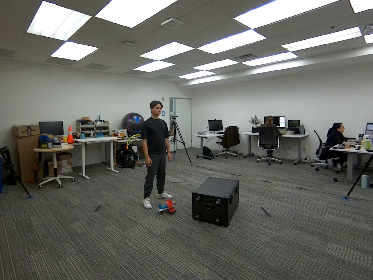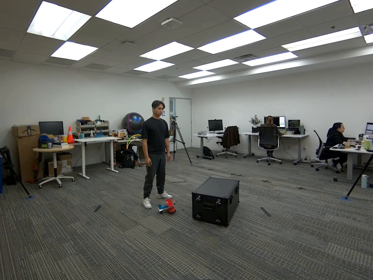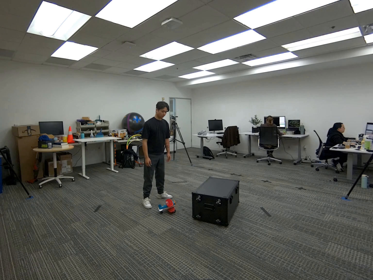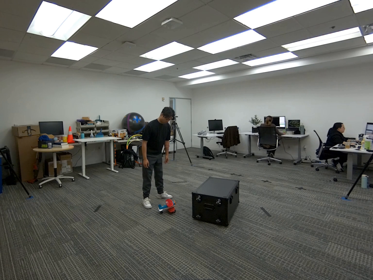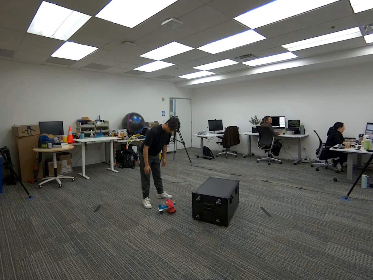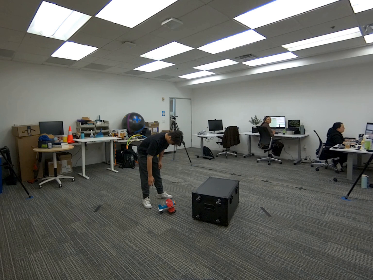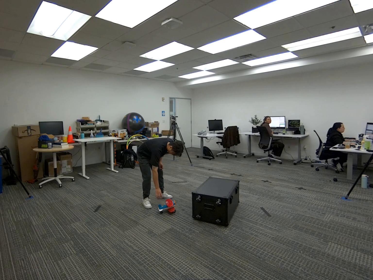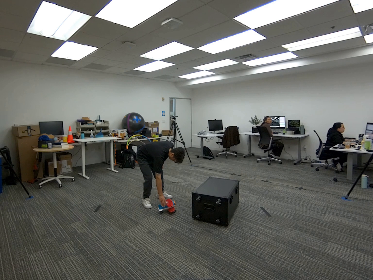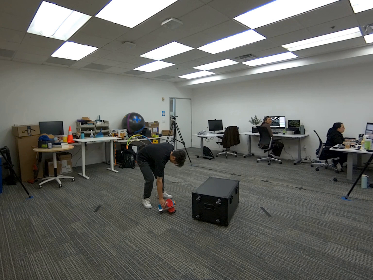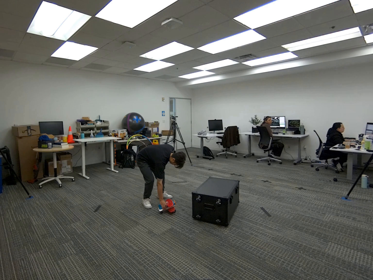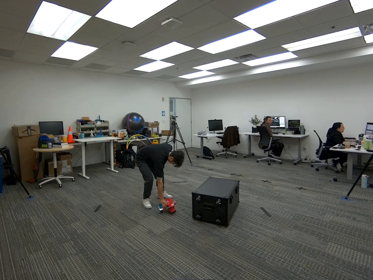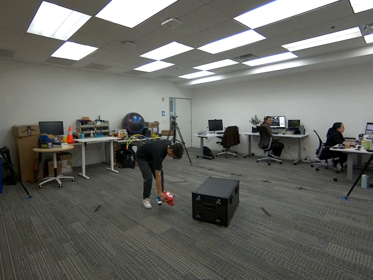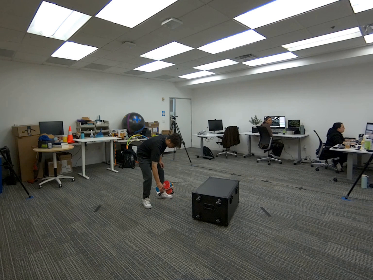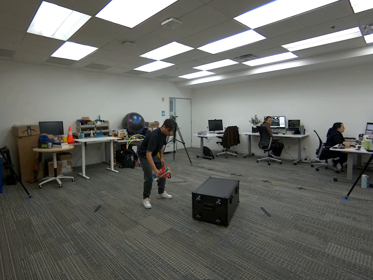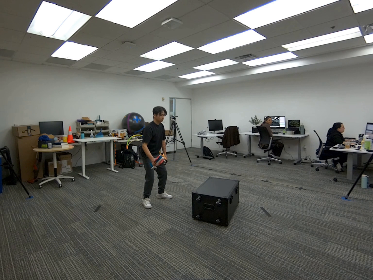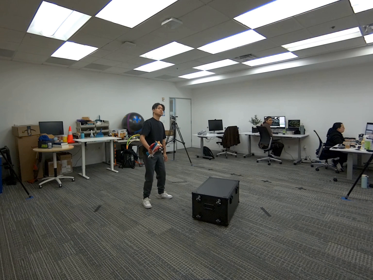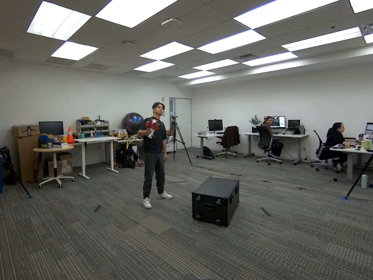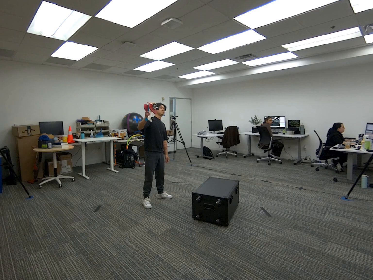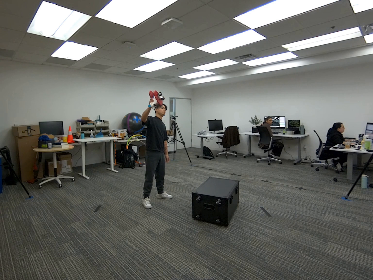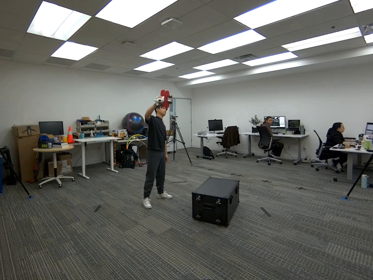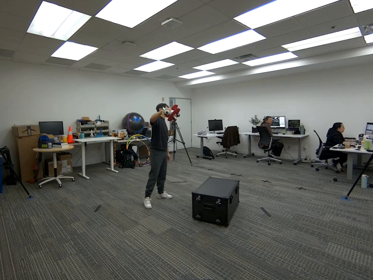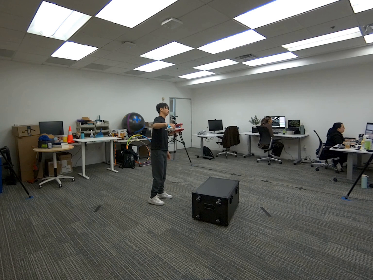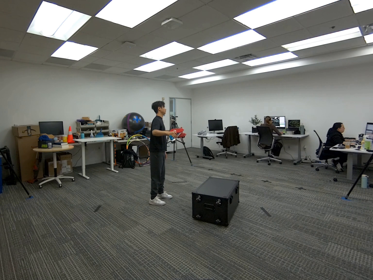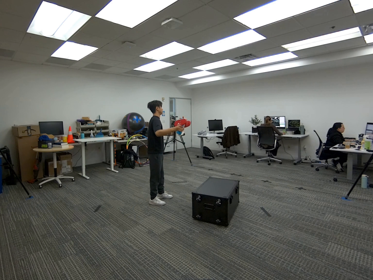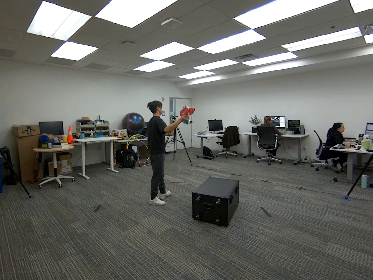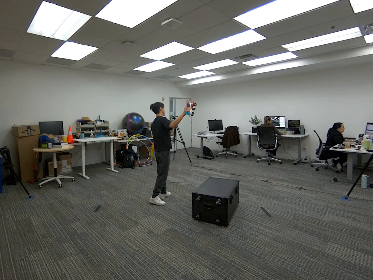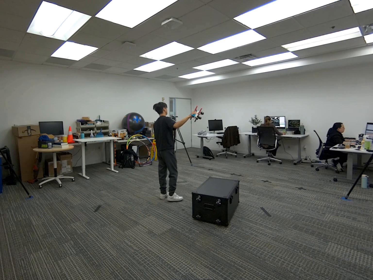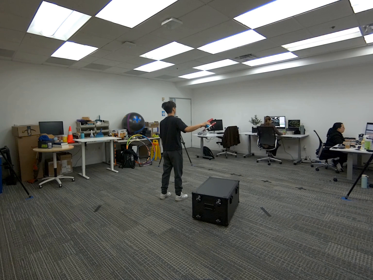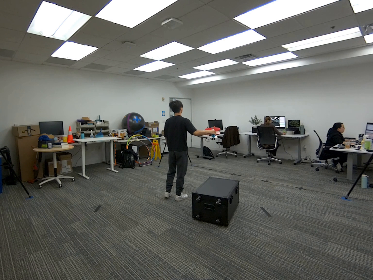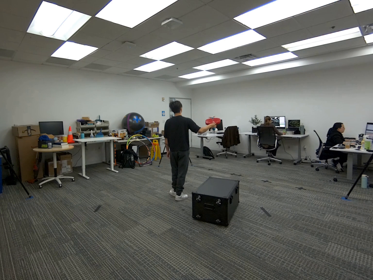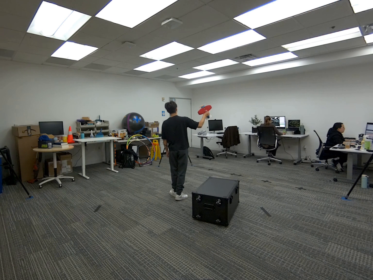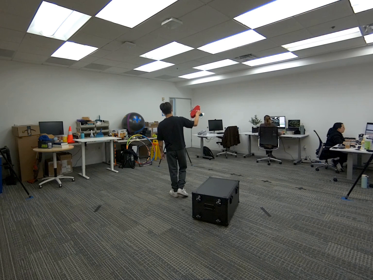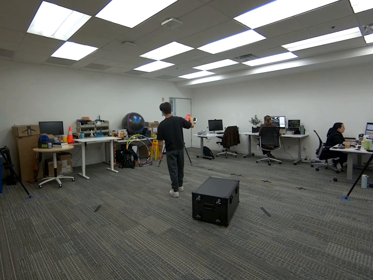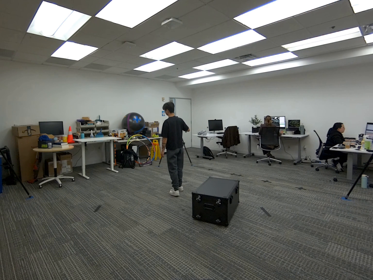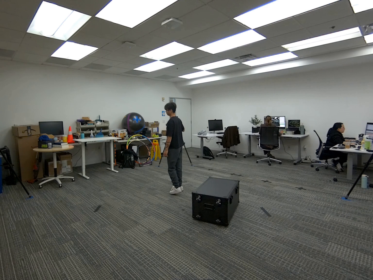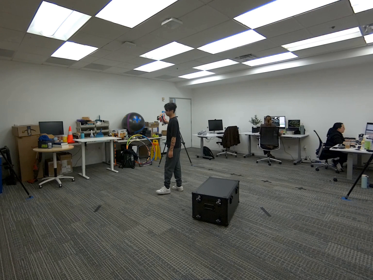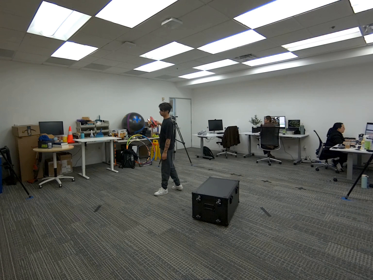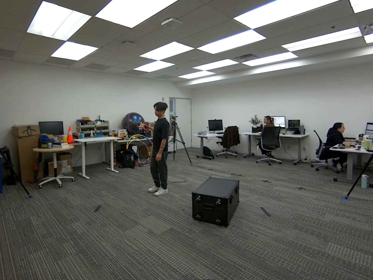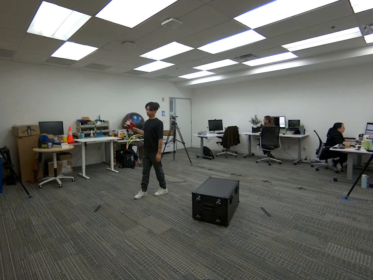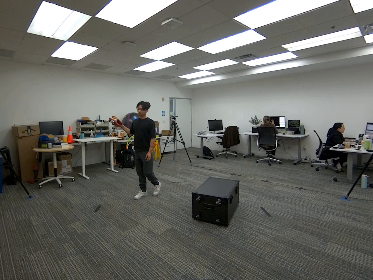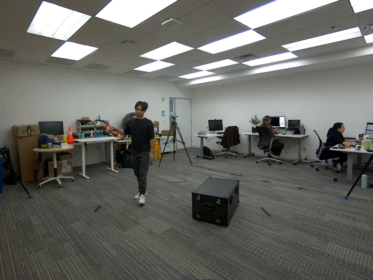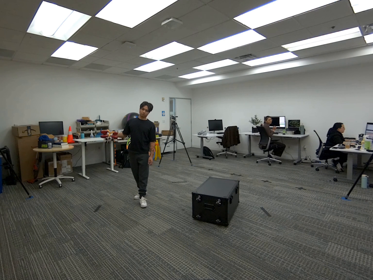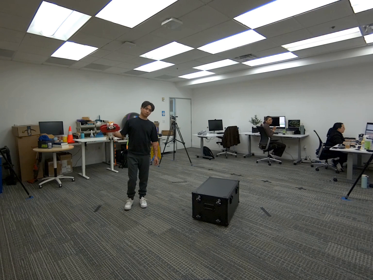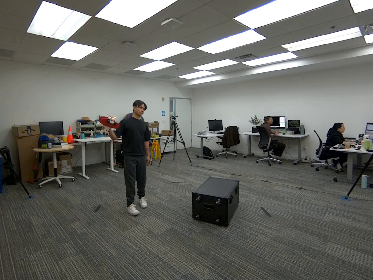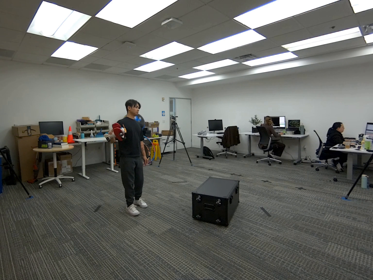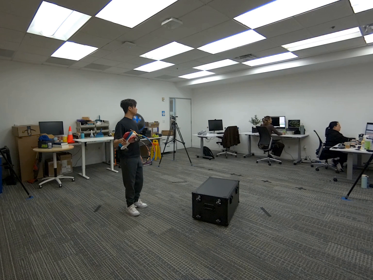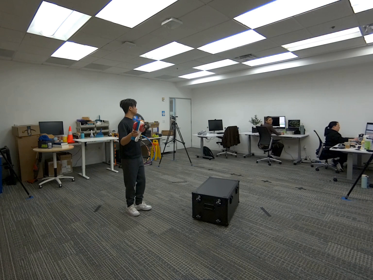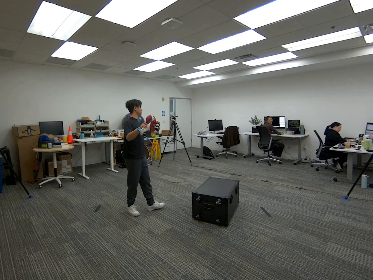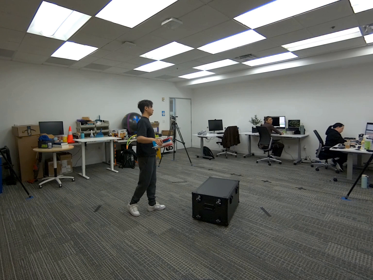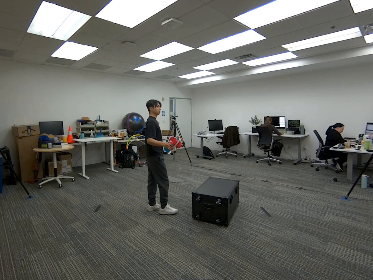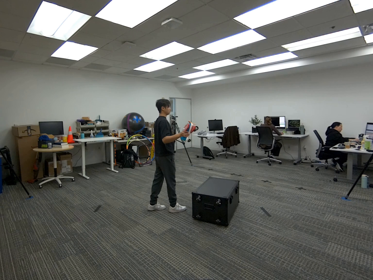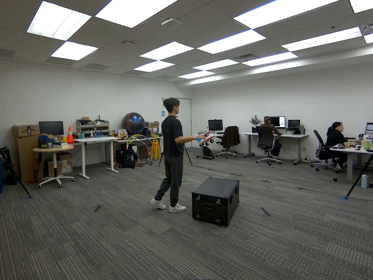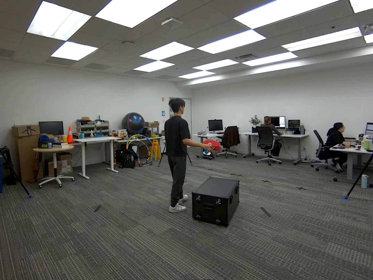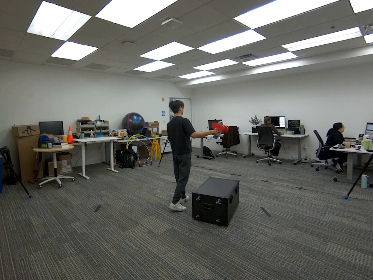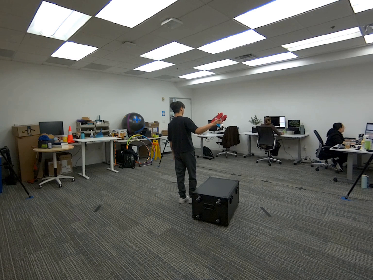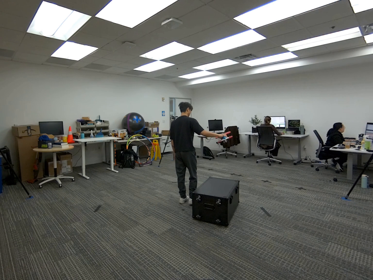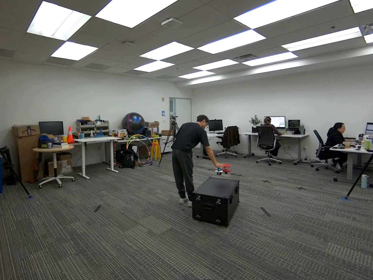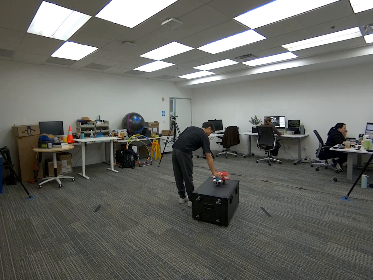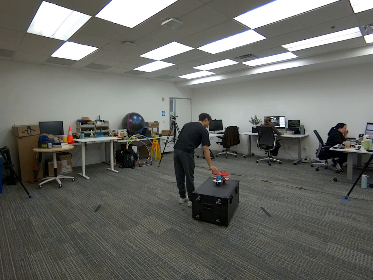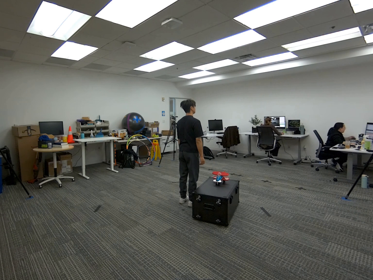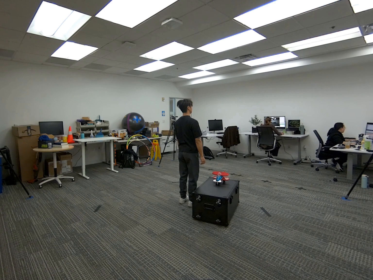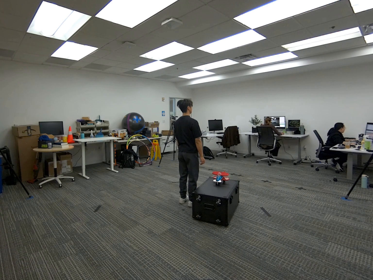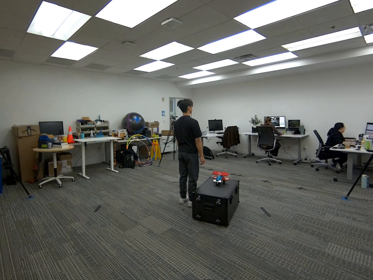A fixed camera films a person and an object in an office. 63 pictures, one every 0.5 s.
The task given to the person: "Walk to the toy airplane on the ground, pick it up with your right hand, hold it in the air, walk to the g1 box, and place the airplane on the box.
